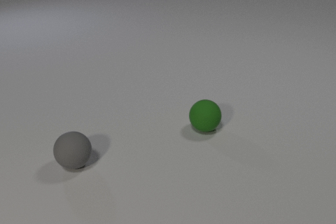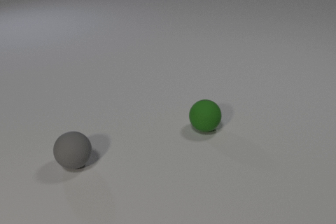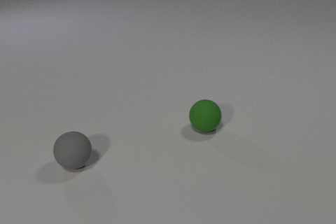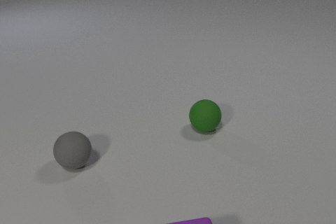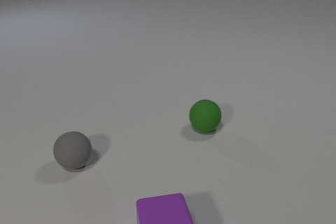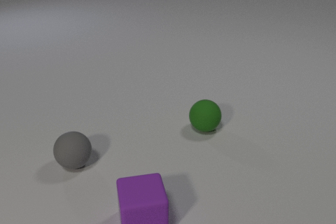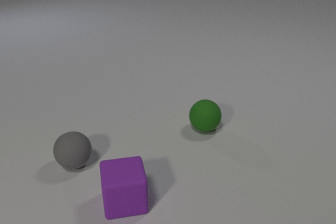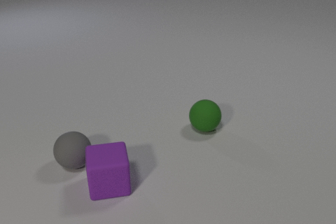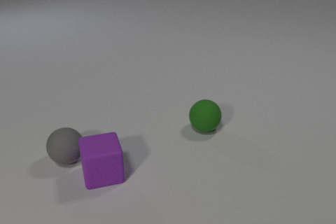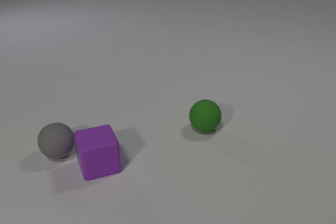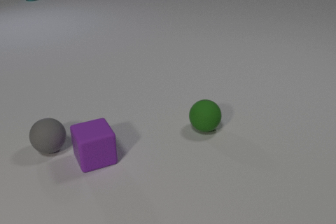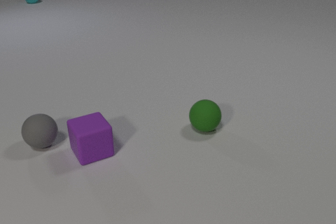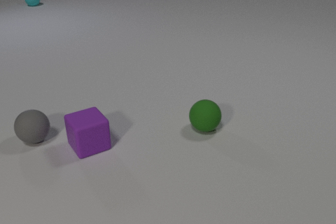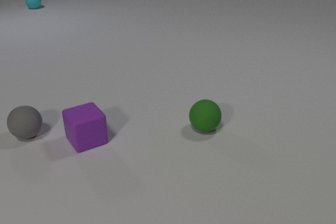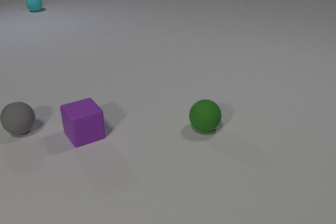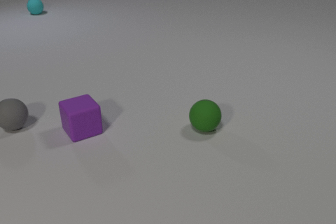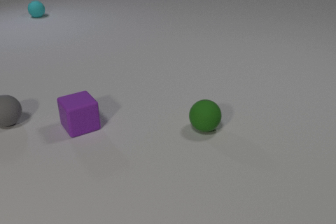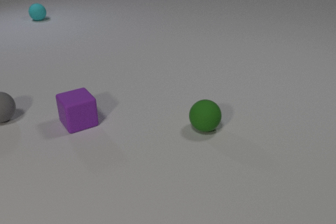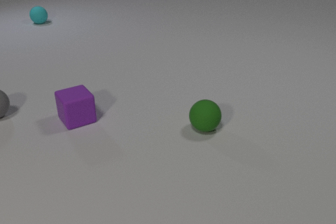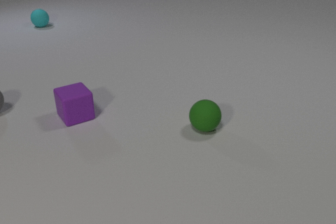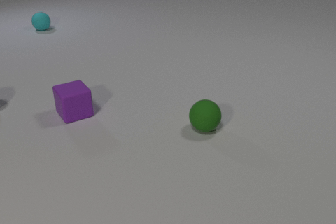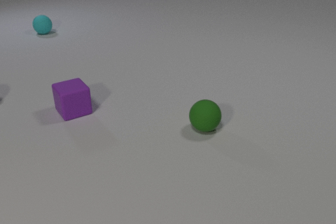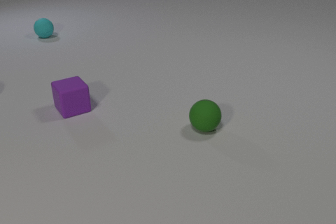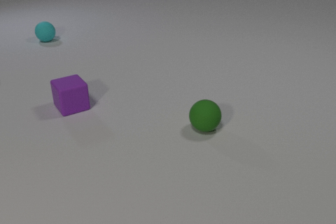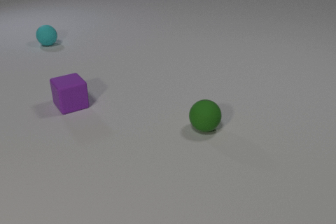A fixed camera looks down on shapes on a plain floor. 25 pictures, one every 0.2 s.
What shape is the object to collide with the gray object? cube.
How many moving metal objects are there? 0.
Are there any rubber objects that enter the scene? yes.
0.0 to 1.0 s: The purple rubber cube comes in at the bottom edge, slides away from the camera and to the left.
1.0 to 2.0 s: The purple rubber cube slides away from the camera and to the left. The gray rubber sphere rolls away from the camera and to the left. The cyan rubber sphere comes in at the top edge, rolls toward the camera. The purple rubber cube and the gray rubber sphere collide.
2.0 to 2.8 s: The purple rubber cube slides away from the camera. The gray rubber sphere rolls away from the camera and to the left. The cyan rubber sphere rolls toward the camera.
2.8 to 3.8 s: The purple rubber cube slides away from the camera. The gray rubber sphere rolls away from the camera and to the left. The cyan rubber sphere rolls toward the camera.
3.8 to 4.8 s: The purple rubber cube slides away from the camera. The gray rubber sphere leaves at the left edge. The cyan rubber sphere rolls toward the camera.
